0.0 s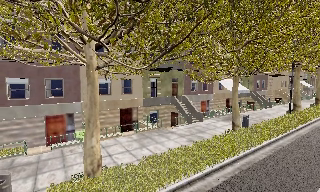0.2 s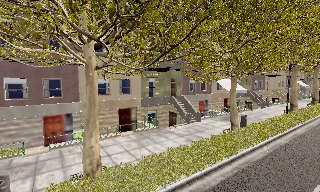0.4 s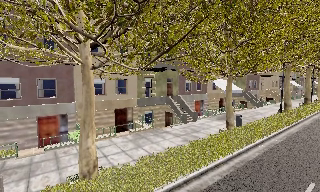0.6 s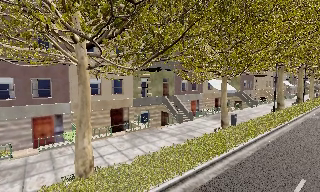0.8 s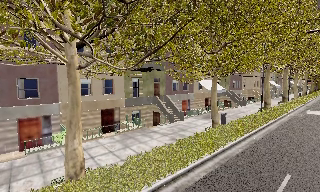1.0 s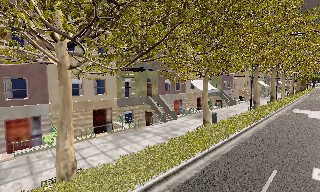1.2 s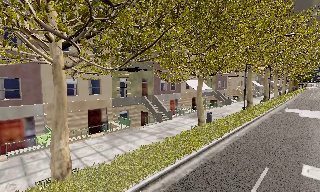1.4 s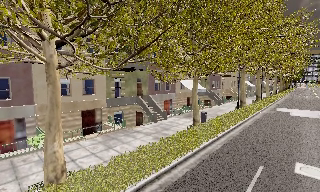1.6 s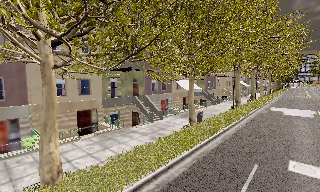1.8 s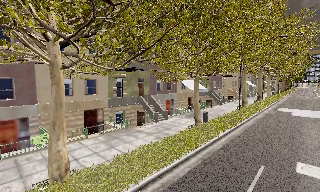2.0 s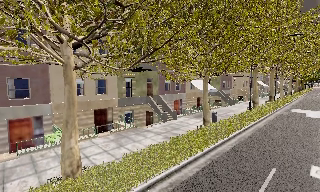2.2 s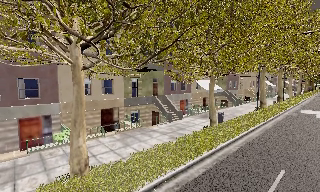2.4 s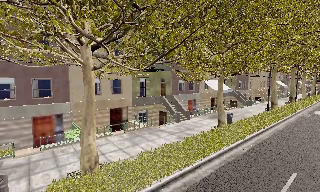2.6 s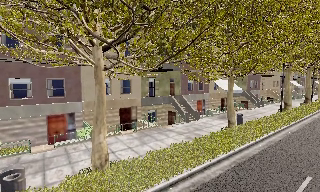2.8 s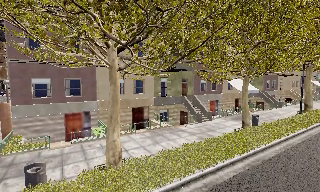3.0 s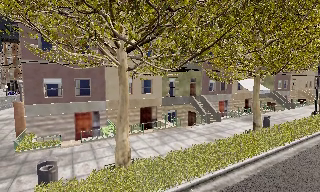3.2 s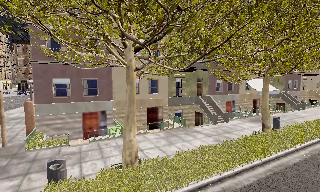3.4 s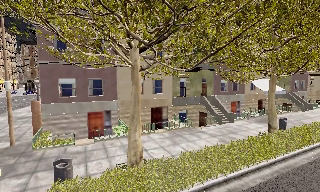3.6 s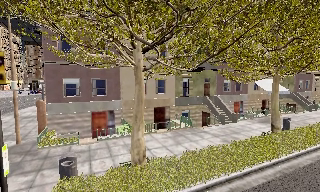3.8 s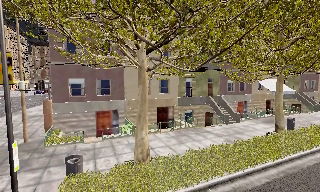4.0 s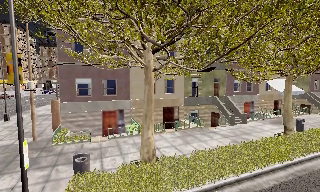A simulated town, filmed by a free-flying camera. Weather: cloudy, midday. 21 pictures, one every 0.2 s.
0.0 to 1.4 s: The camera swings to its right by about 15 degrees, and the scene slides to the left.
1.4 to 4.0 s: The camera swings to its left by about 25 degrees, and the scene slides to the right.
The film runs forward here.
